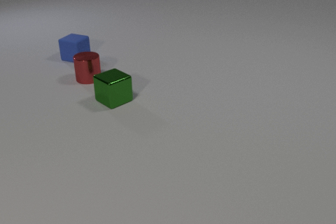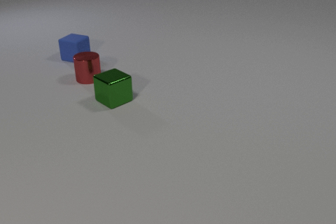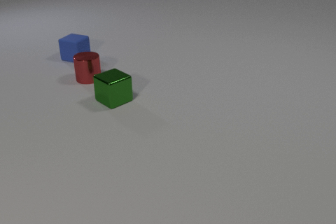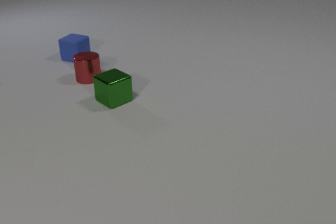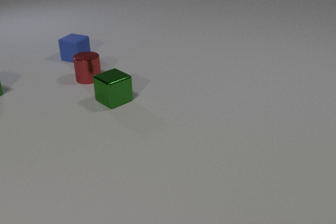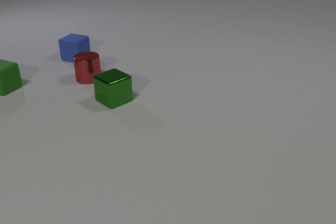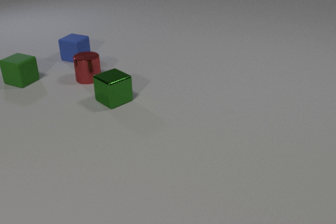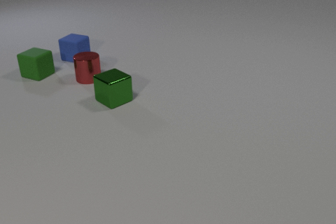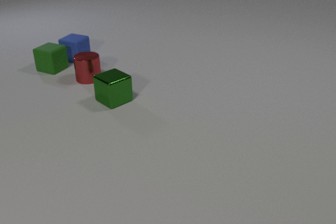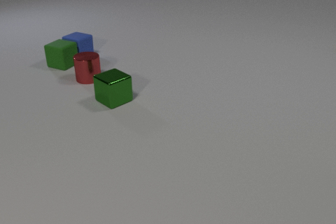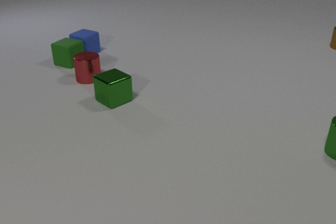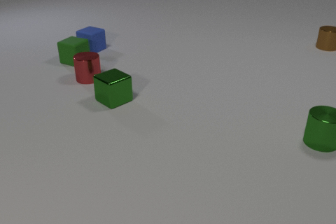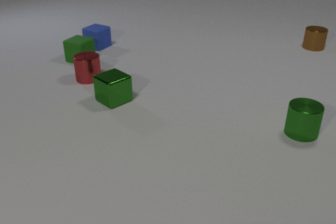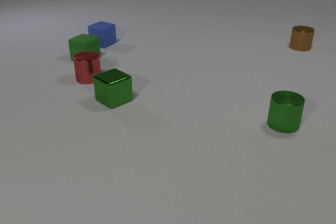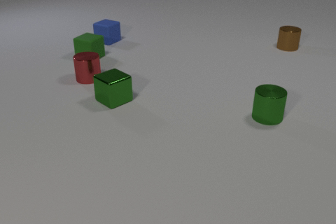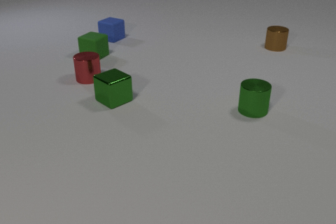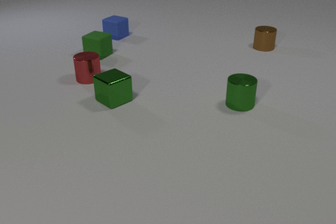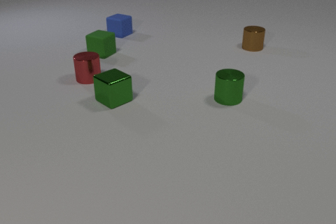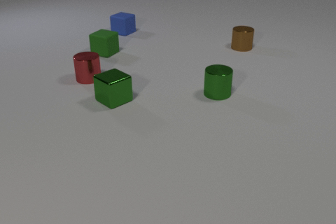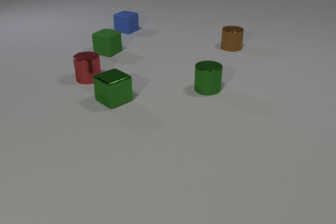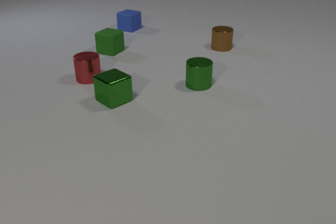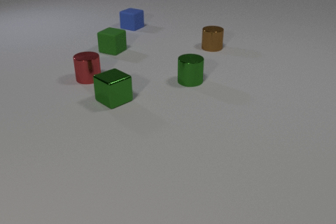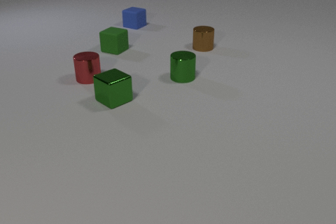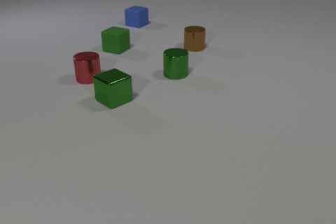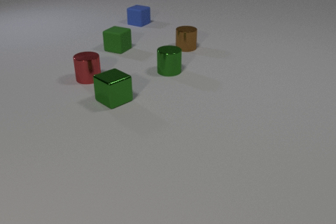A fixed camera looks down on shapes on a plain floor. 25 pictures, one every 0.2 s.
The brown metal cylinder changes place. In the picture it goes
to the left.
The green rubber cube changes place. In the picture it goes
to the right.
0.0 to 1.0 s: The green rubber cube comes in at the left edge, slides to the right and away from the camera.
1.0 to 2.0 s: The green rubber cube slides to the right and away from the camera. The blue rubber cube slides away from the camera and to the right. The brown metal cylinder comes in at the right edge, slides to the left. The green metal cylinder comes in at the right edge, slides to the left. The green rubber cube and the blue rubber cube collide.
2.0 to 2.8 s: The green rubber cube slides to the right and away from the camera. The blue rubber cube slides away from the camera and to the right. The brown metal cylinder slides to the left. The green metal cylinder slides to the left and away from the camera.
2.8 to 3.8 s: The green rubber cube slides to the right and away from the camera. The blue rubber cube slides away from the camera and to the right. The brown metal cylinder slides to the left. The green metal cylinder slides to the left and away from the camera.
3.8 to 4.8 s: The green rubber cube slides to the right and away from the camera. The blue rubber cube slides away from the camera and to the right. The brown metal cylinder slides to the left. The green metal cylinder slides away from the camera and to the left.
How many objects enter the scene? 3.
Are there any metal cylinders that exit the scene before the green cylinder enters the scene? no.
What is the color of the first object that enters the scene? green.
